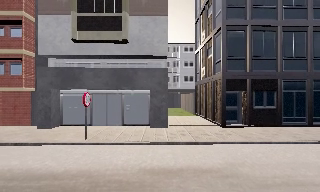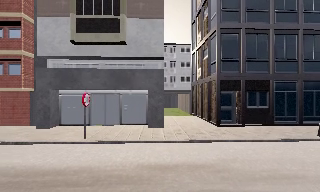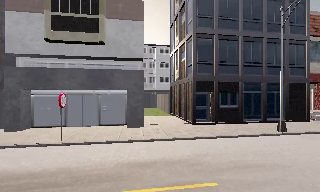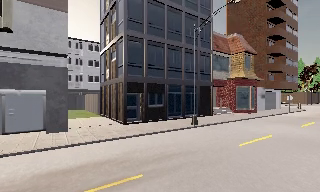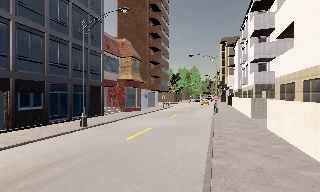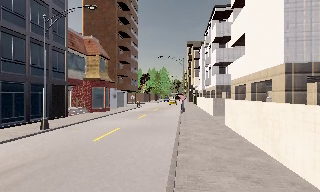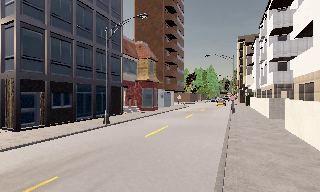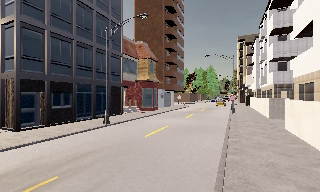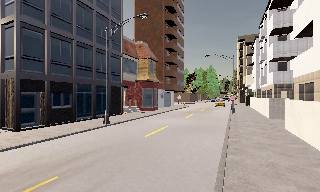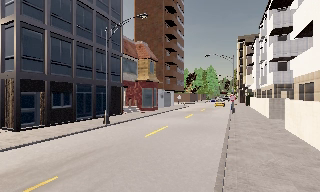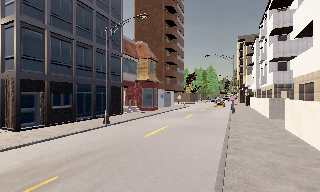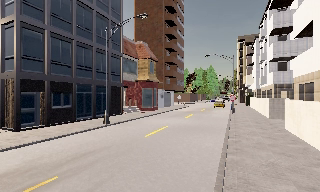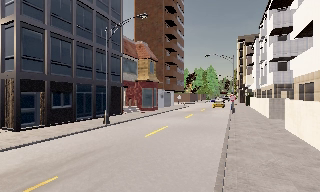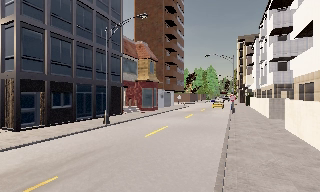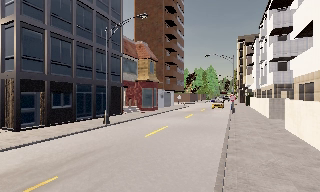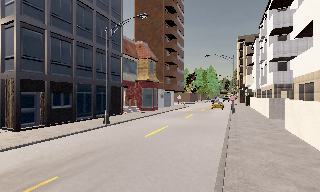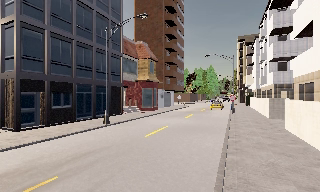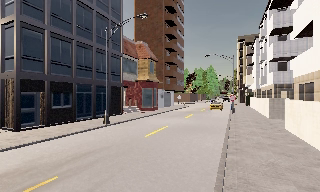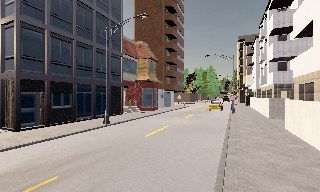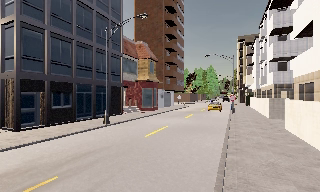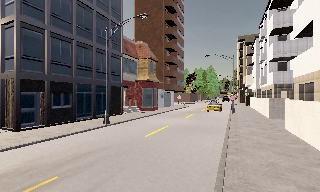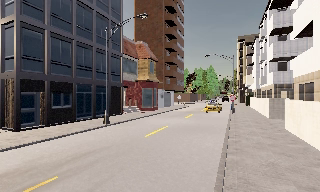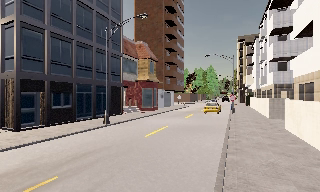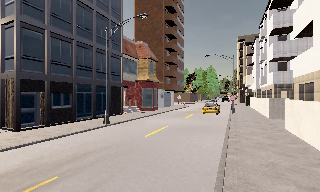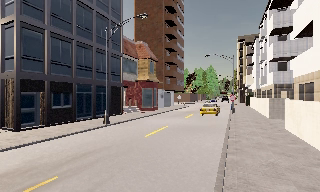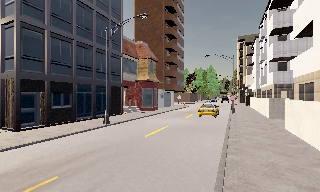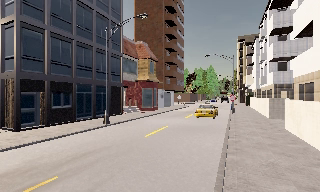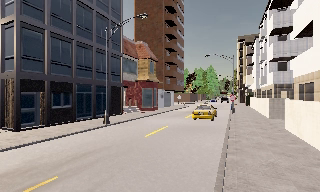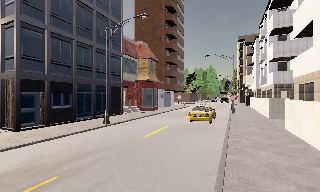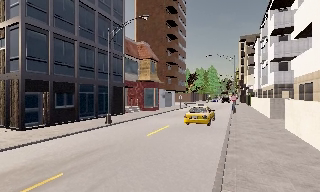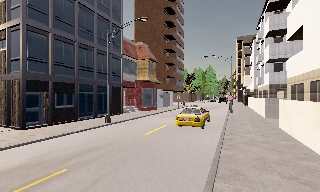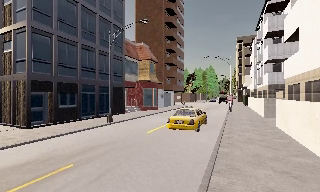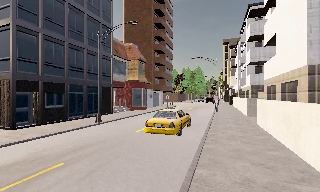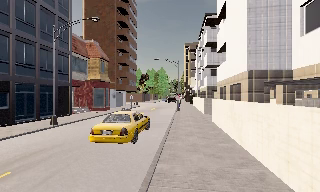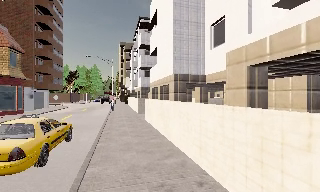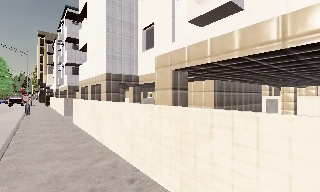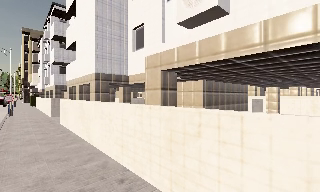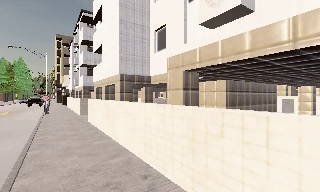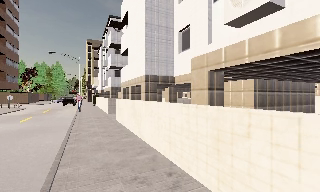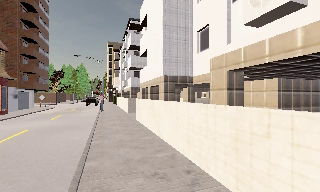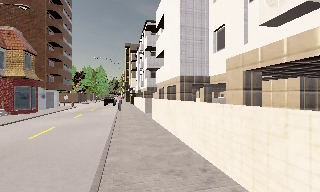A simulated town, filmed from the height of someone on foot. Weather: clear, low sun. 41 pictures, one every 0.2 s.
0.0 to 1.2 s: The camera pans to its right, which is clockwise from overhead, by about 65 degrees. It travels backward, about 2 m.
1.2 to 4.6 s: The camera keeps its place and its aim.
4.6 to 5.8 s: The camera shifts only a little, or ends up much as it began.
5.8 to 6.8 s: The scene slides to the left, as the camera pans about 40 degrees to its right. It travels backward, about 1.5 m.
6.8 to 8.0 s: The camera travels backward, about 1 m, so what stands in front gets smaller.
The film runs backward here.
